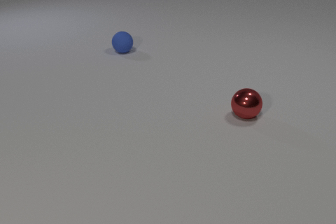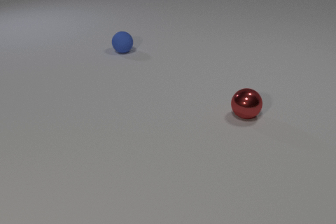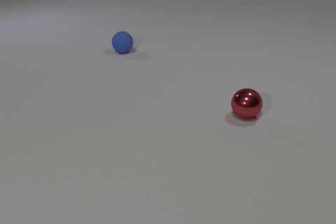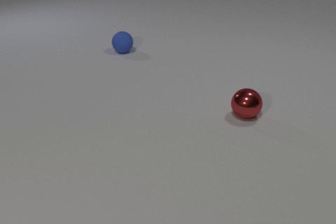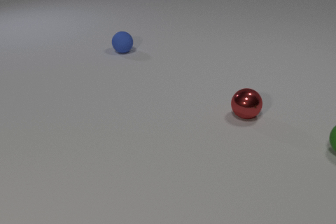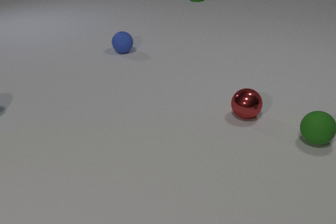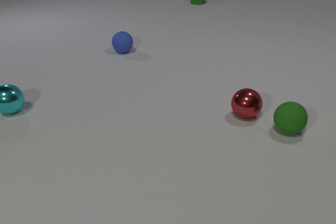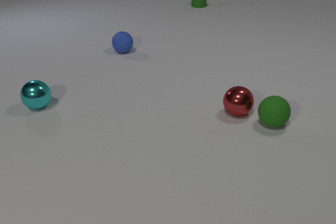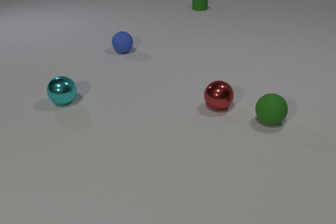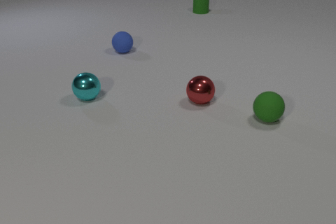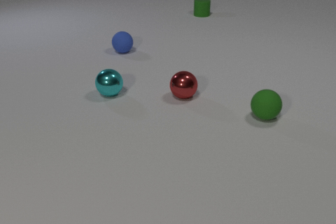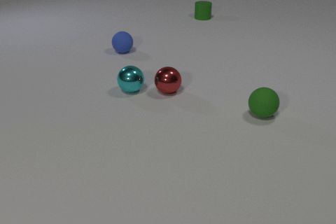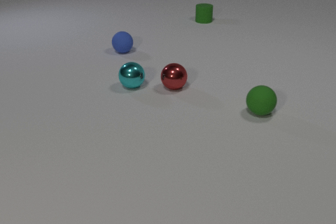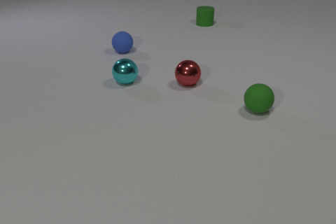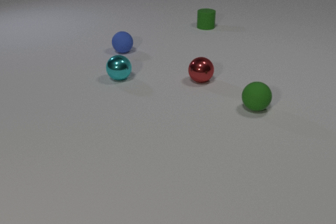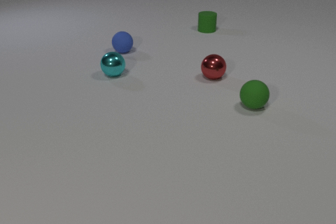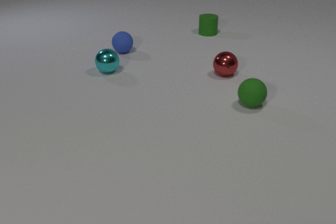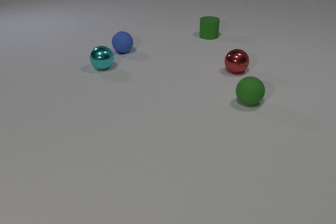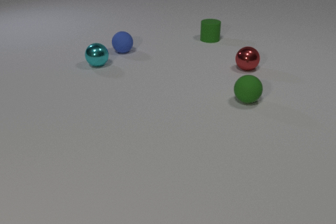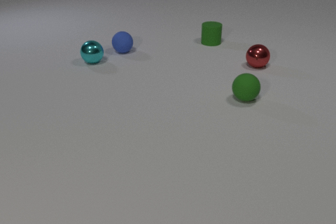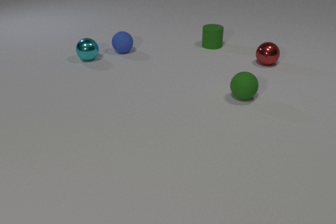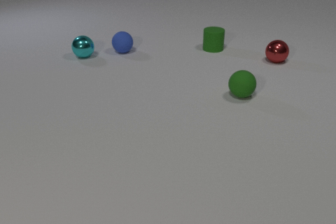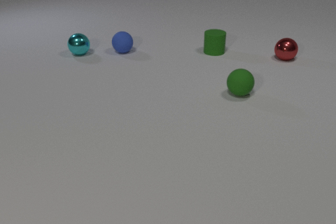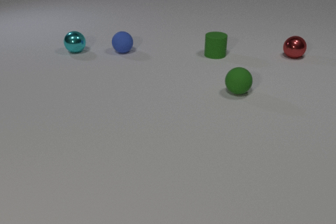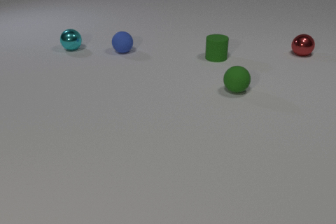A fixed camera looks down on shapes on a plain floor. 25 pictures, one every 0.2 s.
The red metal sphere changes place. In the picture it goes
away from the camera.
The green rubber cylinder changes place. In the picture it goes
toward the camera.
0.0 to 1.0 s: The green rubber sphere comes in at the right edge, rolls to the left. The green rubber cylinder comes in at the top edge, slides toward the camera.
1.0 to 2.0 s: The green rubber sphere rolls to the left and away from the camera. The red metal sphere rolls to the left and away from the camera. The green rubber cylinder slides toward the camera. The cyan metal sphere comes in at the left edge, rolls to the right. The green rubber sphere and the red metal sphere collide.
2.0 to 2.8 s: The green rubber sphere rolls away from the camera and to the left. The red metal sphere rolls away from the camera and to the right. The green rubber cylinder slides toward the camera. The cyan metal sphere rolls away from the camera. The red metal sphere and the cyan metal sphere collide.
2.8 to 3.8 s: The green rubber sphere rolls away from the camera and to the left. The red metal sphere rolls to the right and away from the camera. The green rubber cylinder slides toward the camera. The cyan metal sphere rolls away from the camera and to the left.
3.8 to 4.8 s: The green rubber sphere rolls away from the camera and to the left. The red metal sphere rolls away from the camera and to the right. The green rubber cylinder slides toward the camera. The cyan metal sphere rolls away from the camera and to the left.
What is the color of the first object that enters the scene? green.
How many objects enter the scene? 3.
What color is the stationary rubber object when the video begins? blue.
